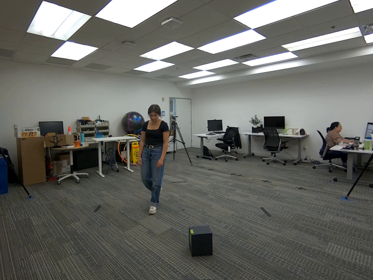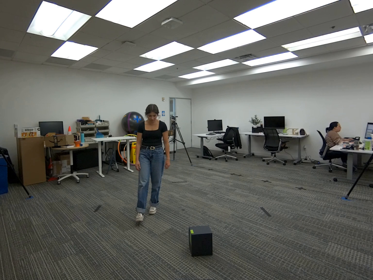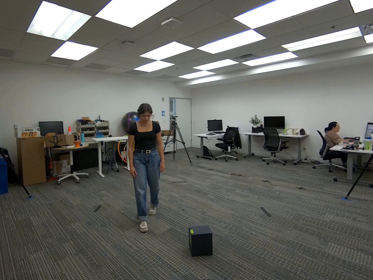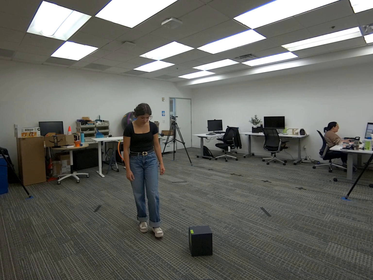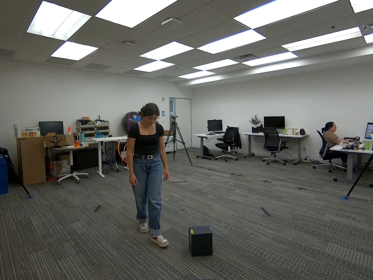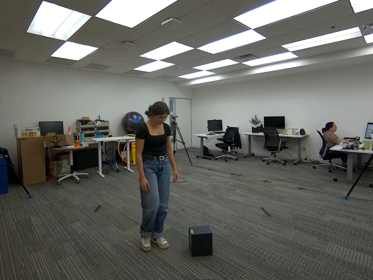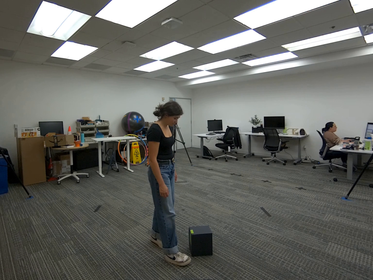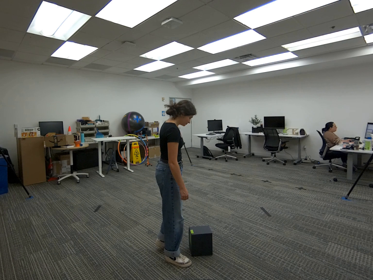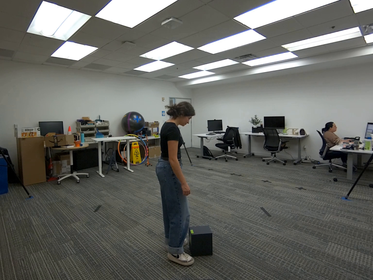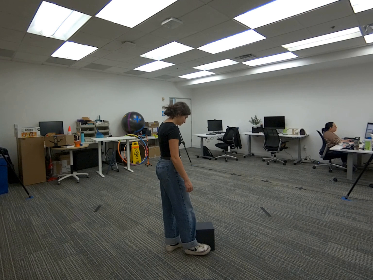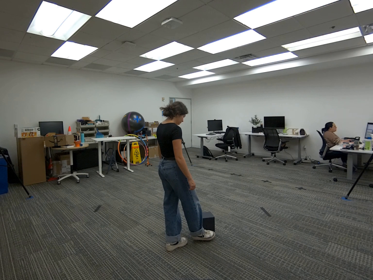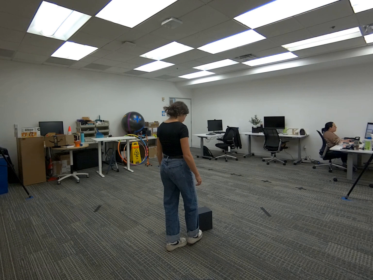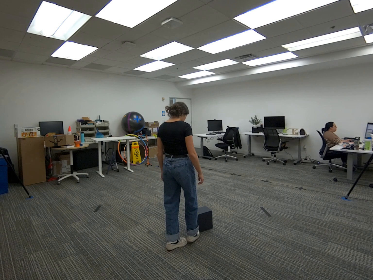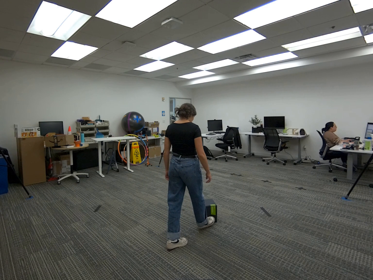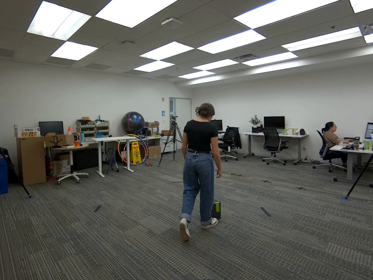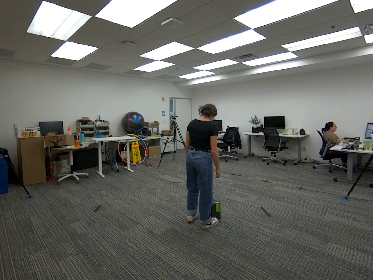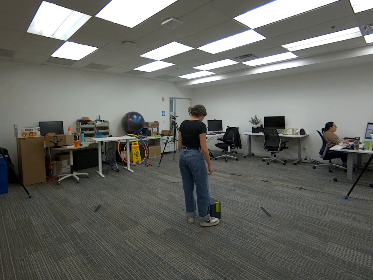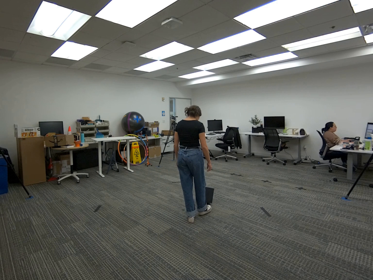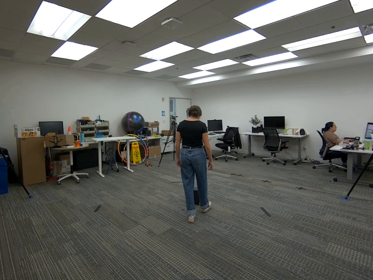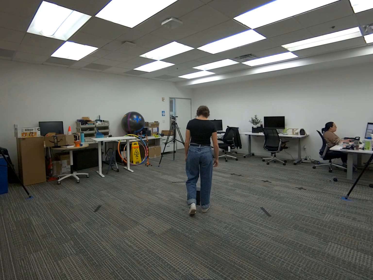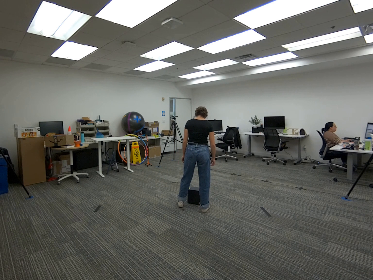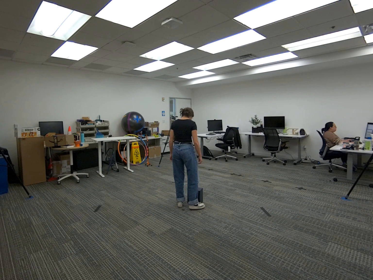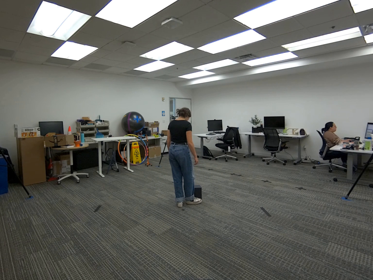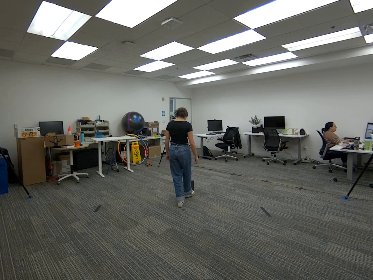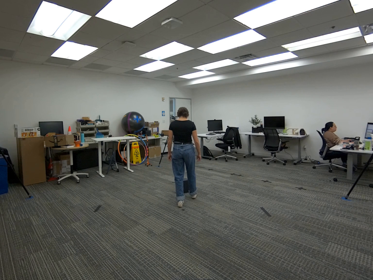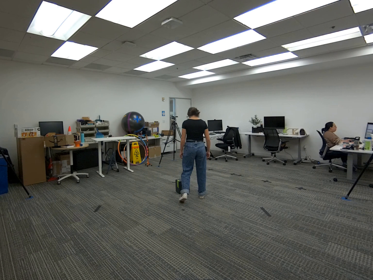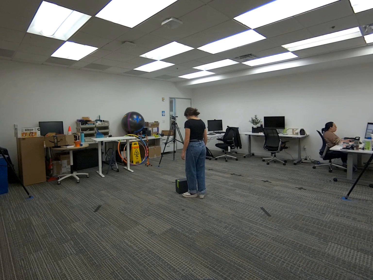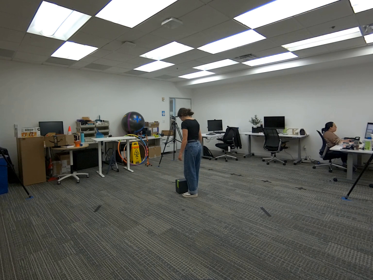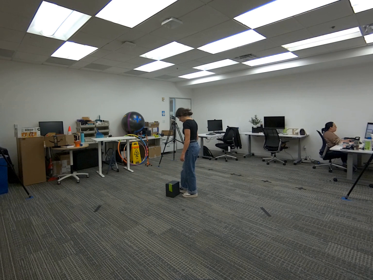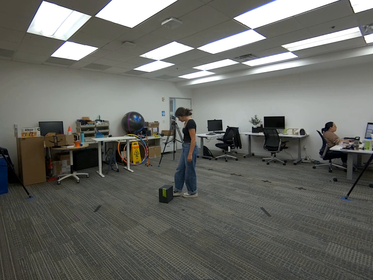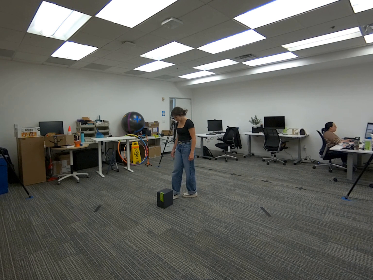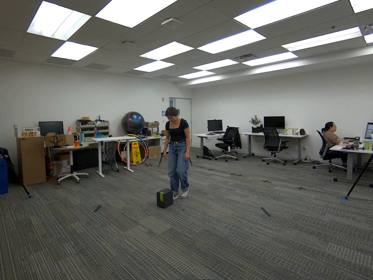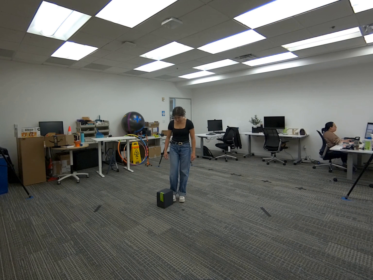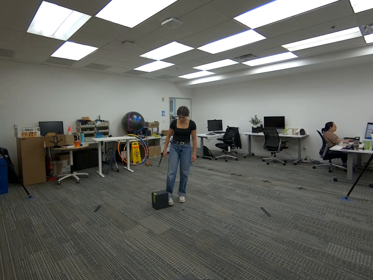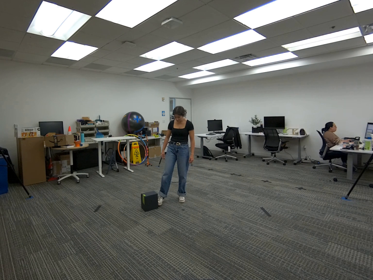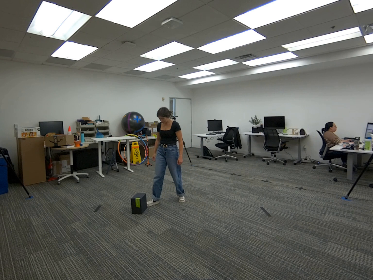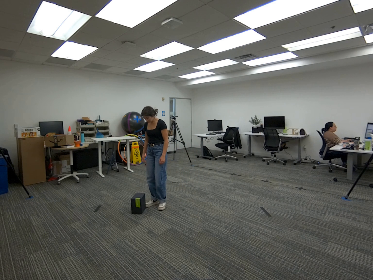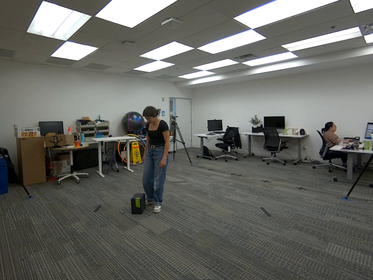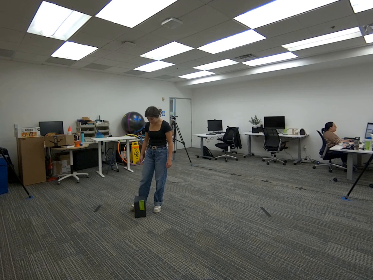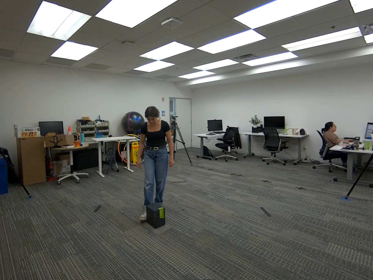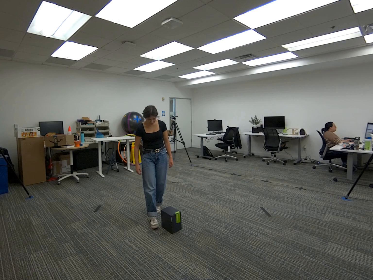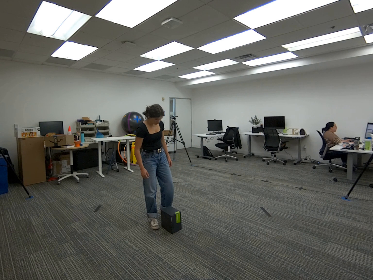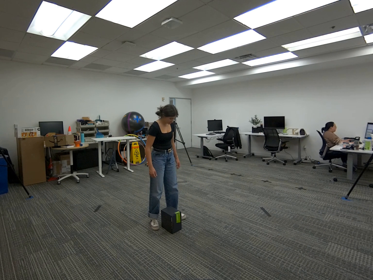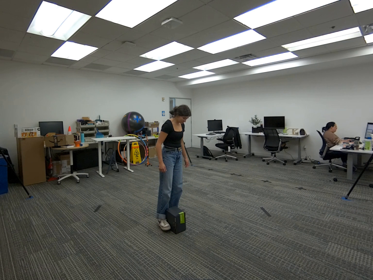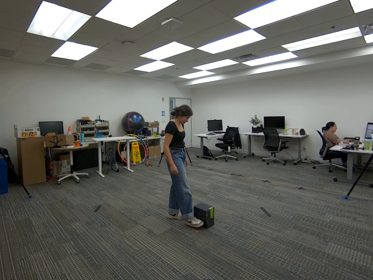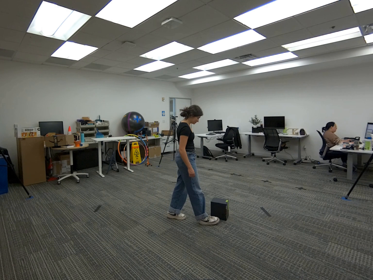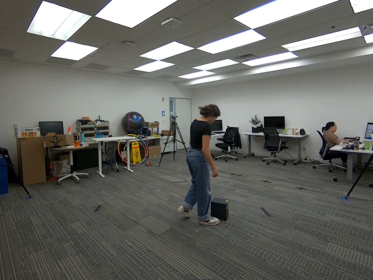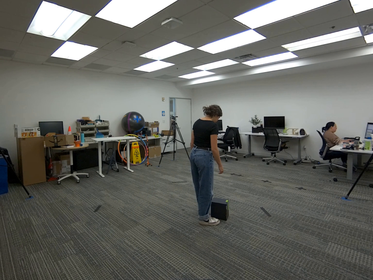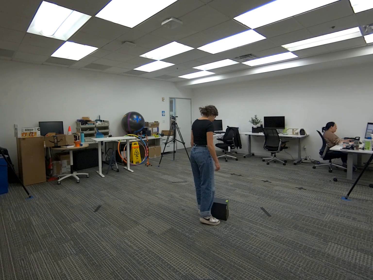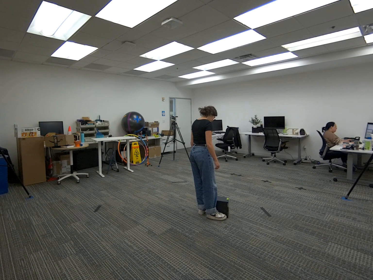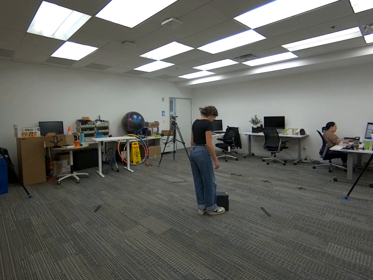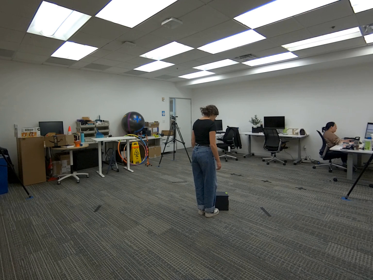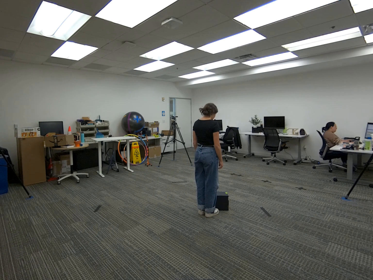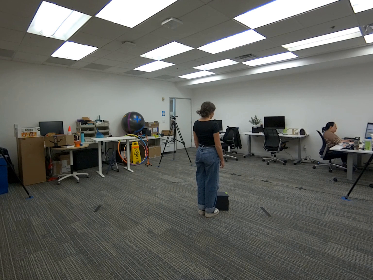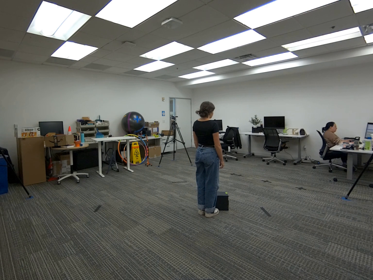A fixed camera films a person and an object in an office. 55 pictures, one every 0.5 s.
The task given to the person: Walk to the box and use your right leg to push the box aside.
